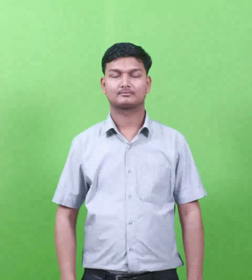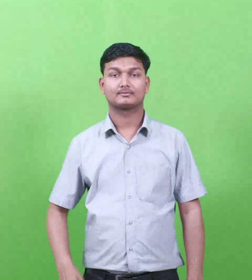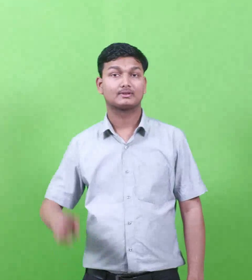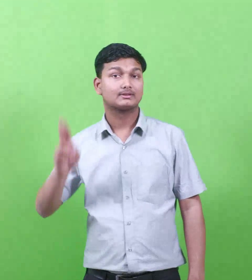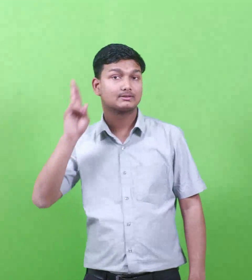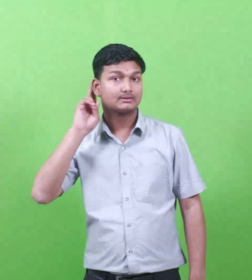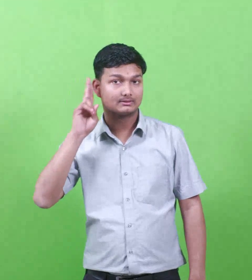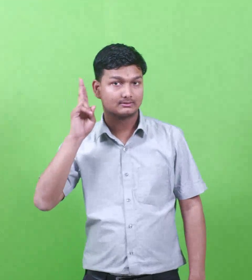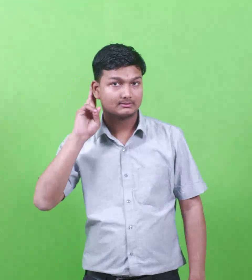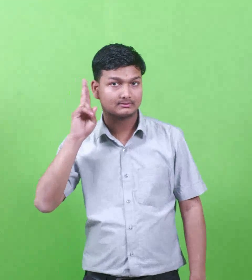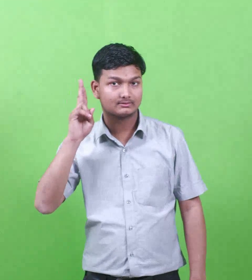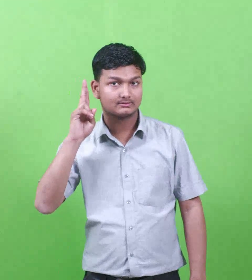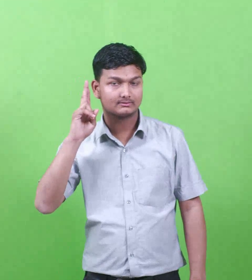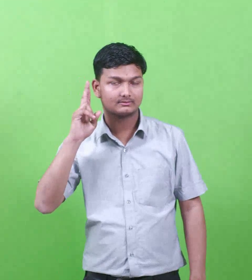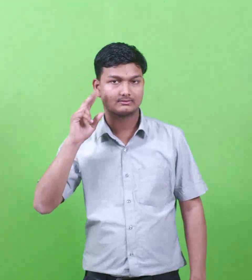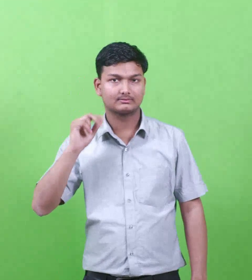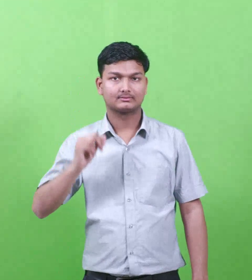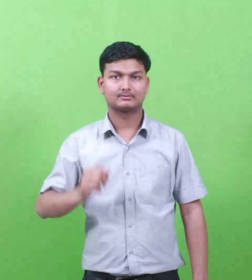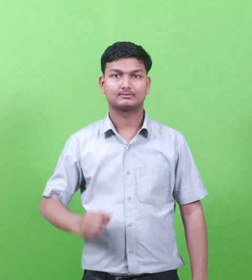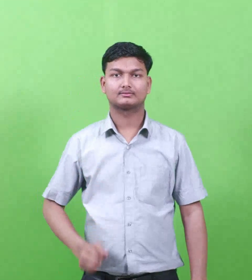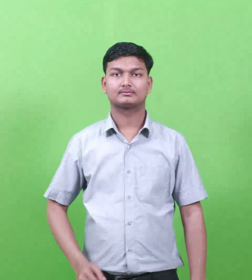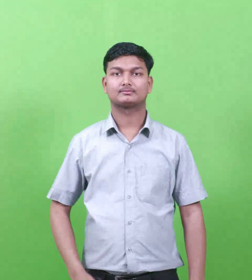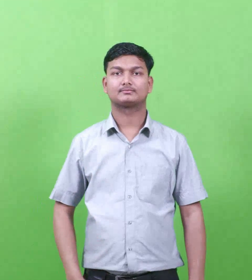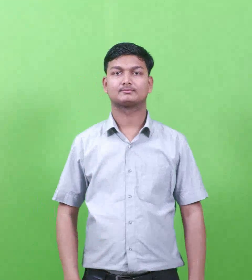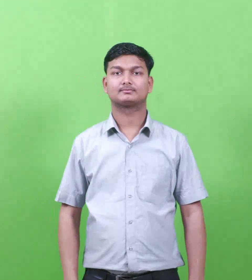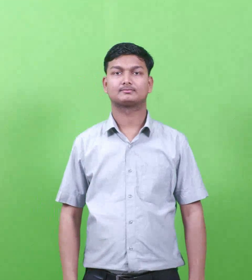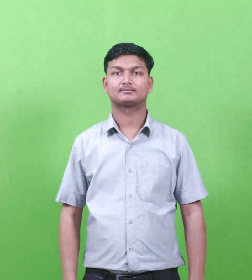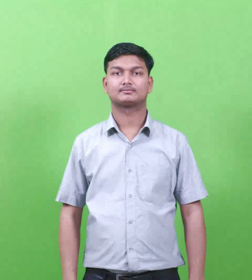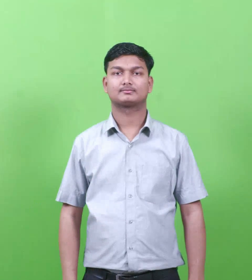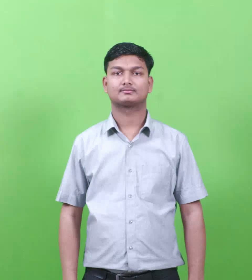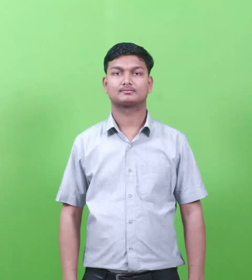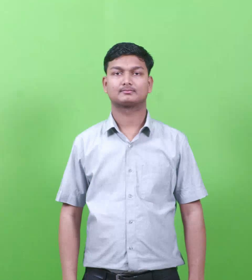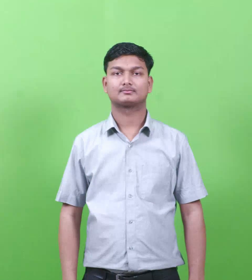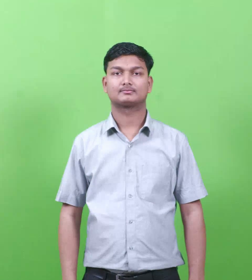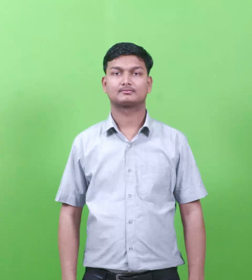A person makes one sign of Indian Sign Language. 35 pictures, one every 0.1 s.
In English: simeon-1
